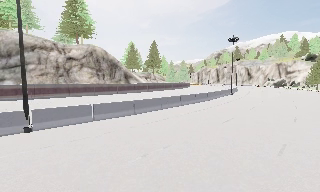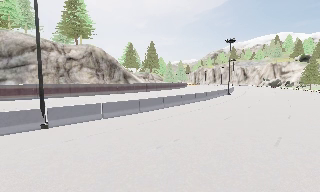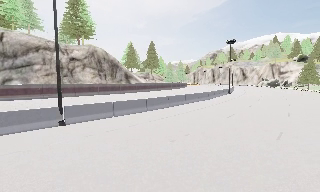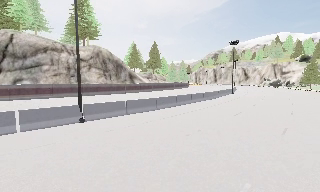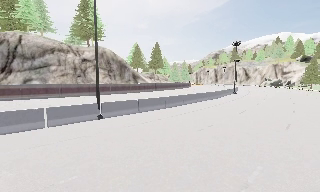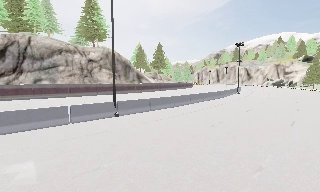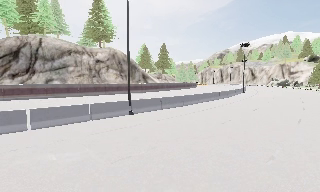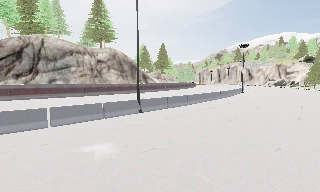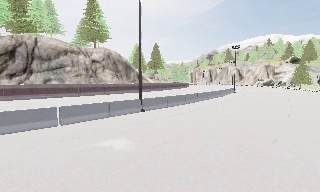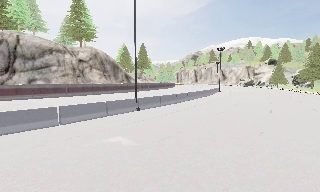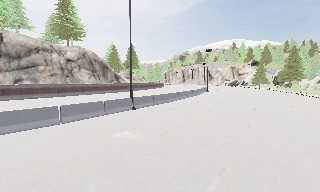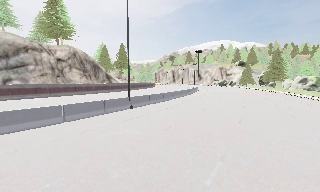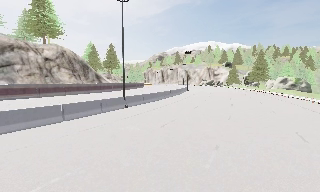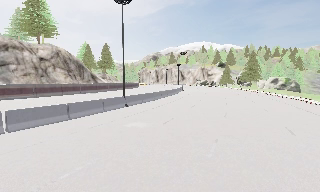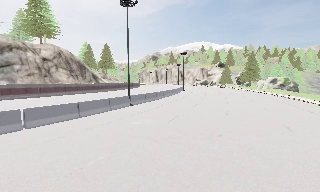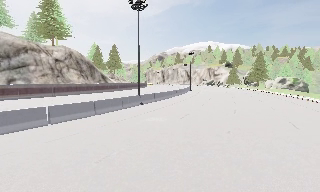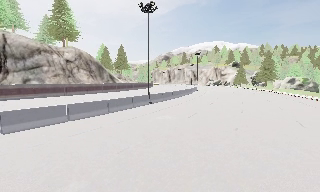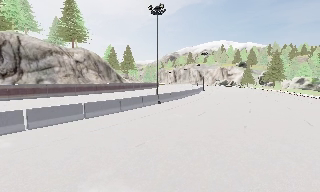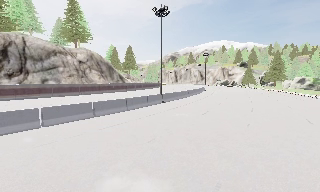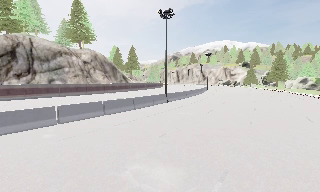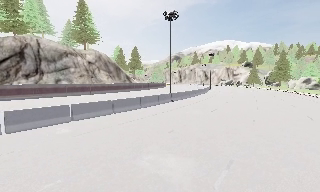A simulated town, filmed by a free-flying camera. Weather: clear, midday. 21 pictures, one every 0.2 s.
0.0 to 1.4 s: The camera travels to its left and backward, about 8 m, so close, fixed things drift to the right.
1.4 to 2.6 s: The camera pans to its right, which is clockwise from overhead, by about 20 degrees. It travels backward and to its left, about 6 m, so what stands in front gets smaller.
2.6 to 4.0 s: The camera travels backward and to its left, about 5 m, so what stands in front gets smaller.
The film runs backward here.
